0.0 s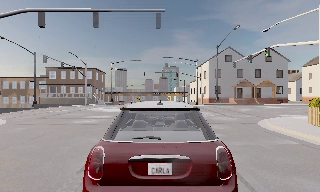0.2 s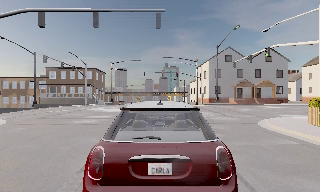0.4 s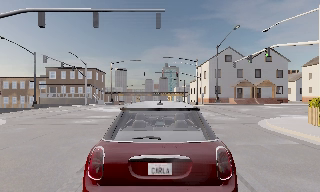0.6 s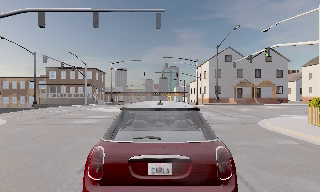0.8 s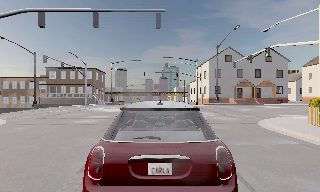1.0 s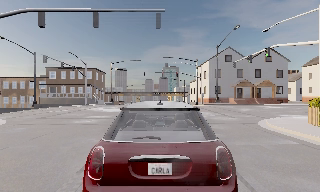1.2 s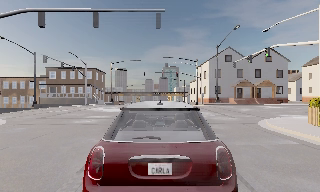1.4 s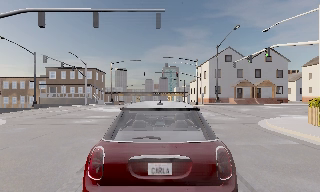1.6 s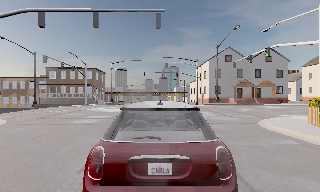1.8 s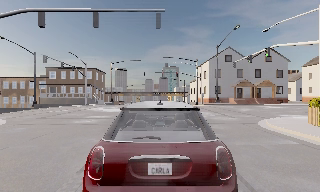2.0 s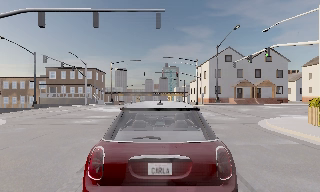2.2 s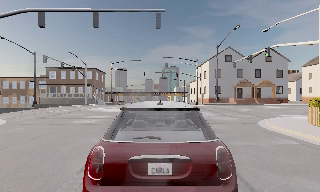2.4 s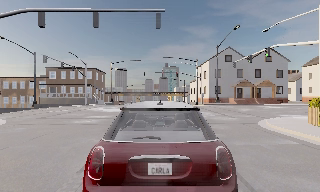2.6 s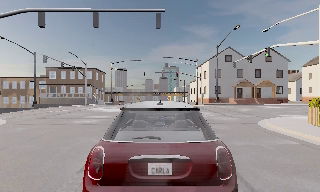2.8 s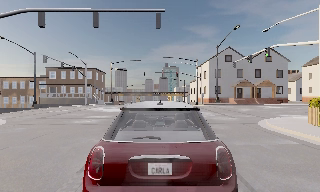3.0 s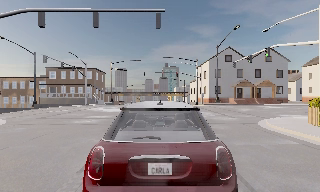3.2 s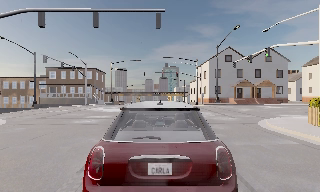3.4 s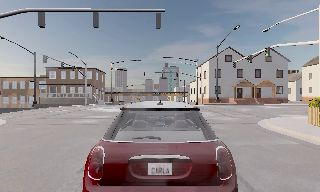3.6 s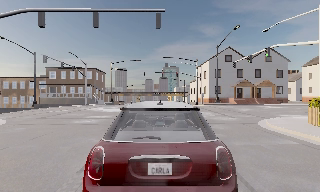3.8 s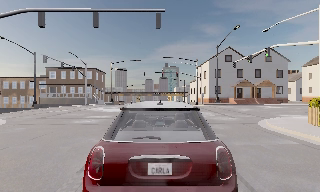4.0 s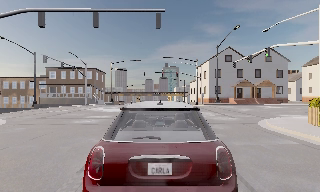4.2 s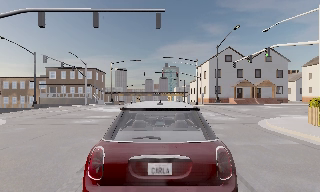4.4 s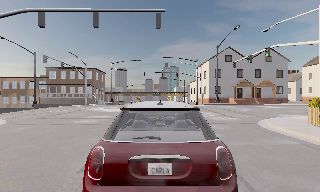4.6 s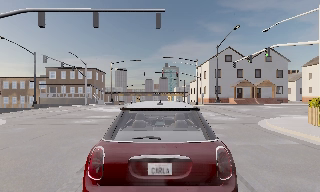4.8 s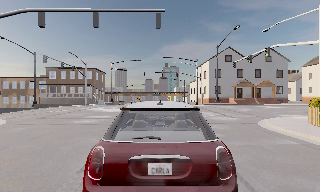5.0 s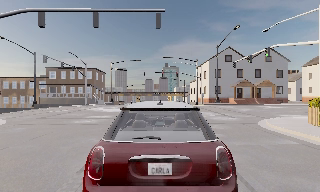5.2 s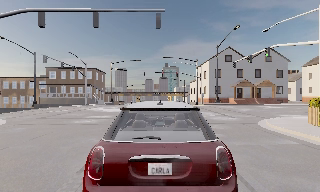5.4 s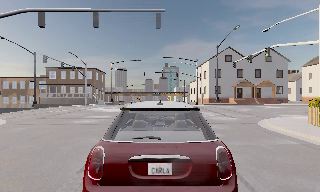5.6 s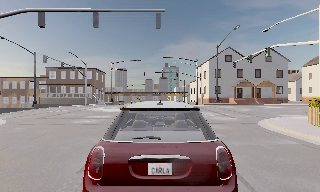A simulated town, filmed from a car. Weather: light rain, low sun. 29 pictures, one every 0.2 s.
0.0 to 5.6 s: The camera keeps its place and its aim.
The film runs forward here.
